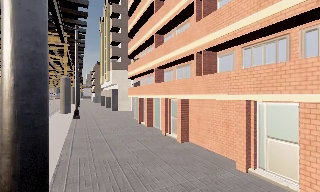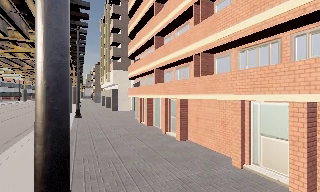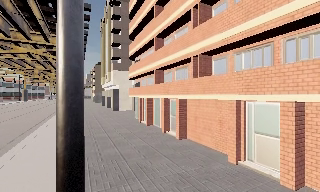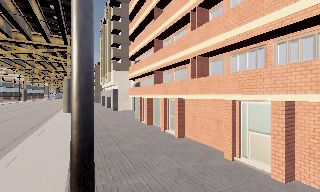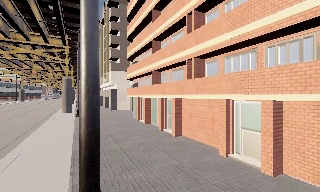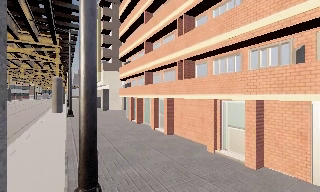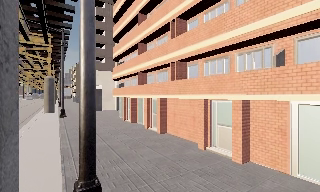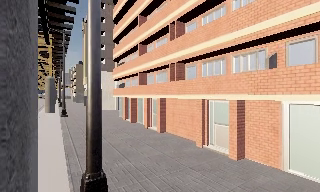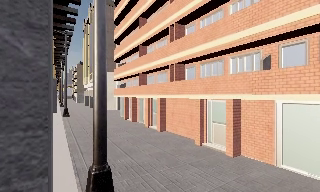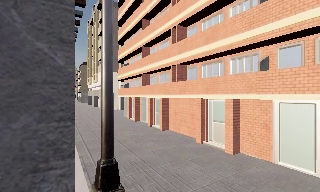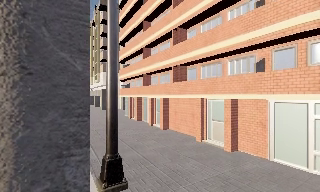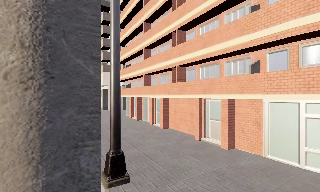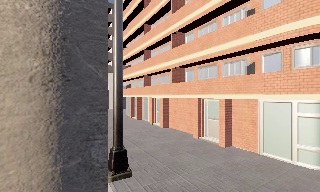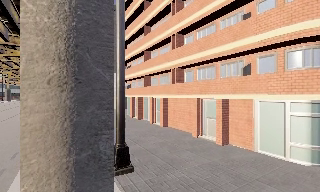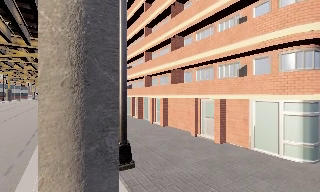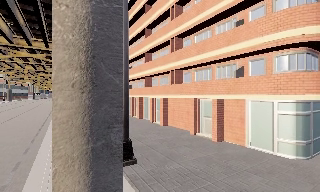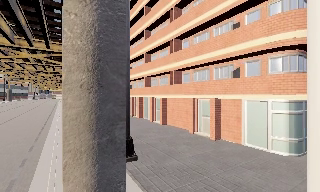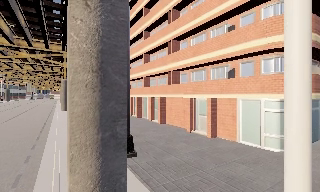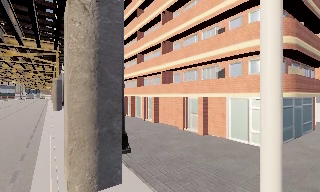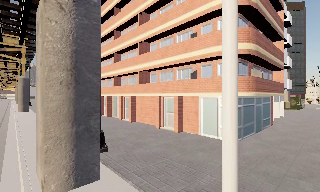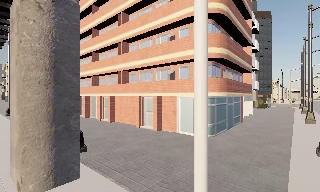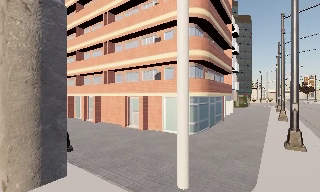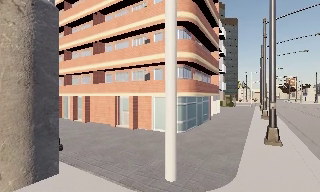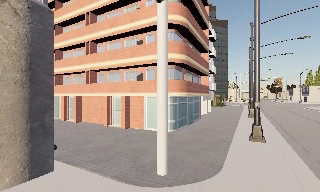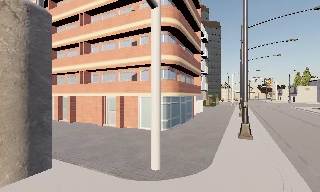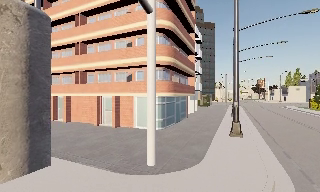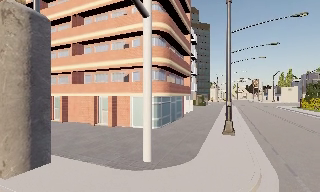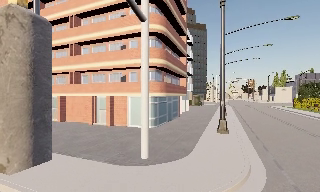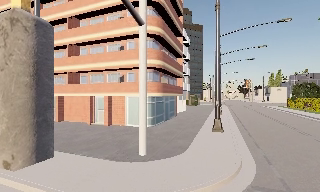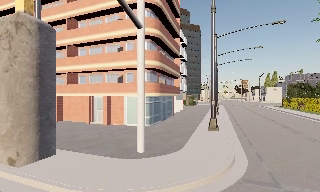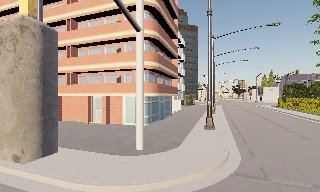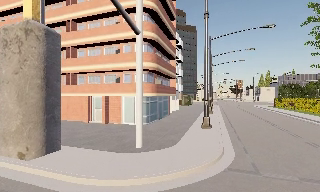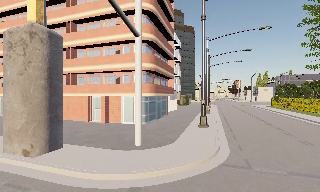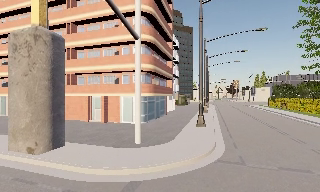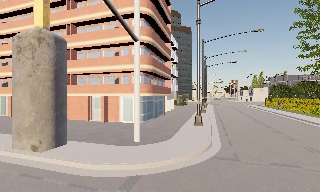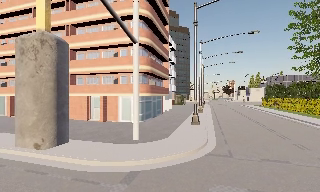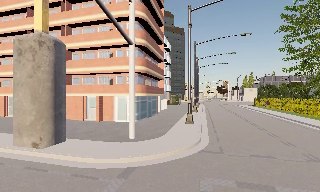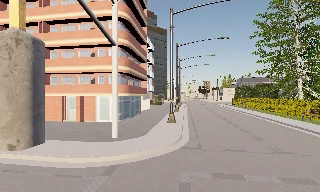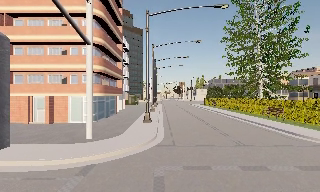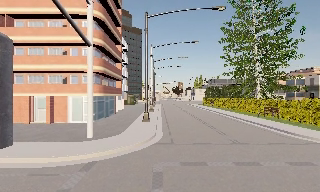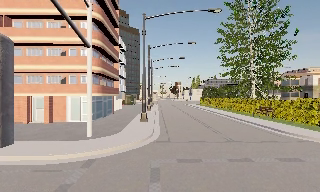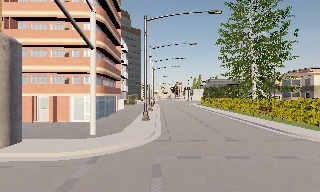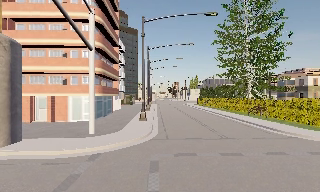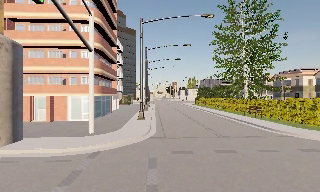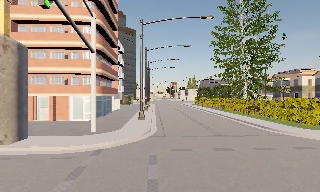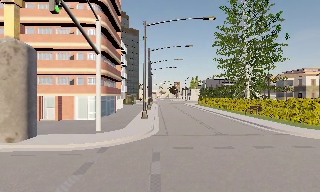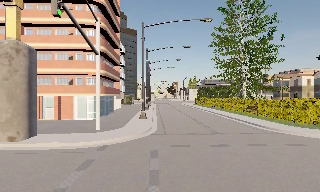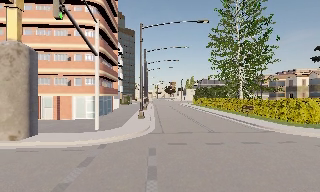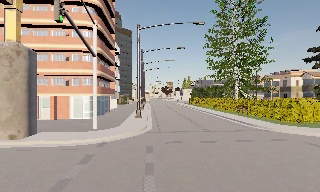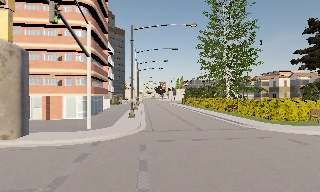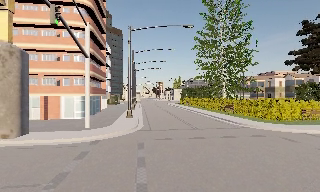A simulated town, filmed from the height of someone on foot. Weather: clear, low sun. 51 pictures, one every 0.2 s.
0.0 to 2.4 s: The camera travels backward, about 4 m, so what stands in front gets smaller.
2.4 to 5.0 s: The camera pans to its right, which is clockwise from overhead, by about 35 degrees. It travels backward, about 4.5 m.
5.0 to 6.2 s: The camera travels backward, about 2 m, so what stands in front gets smaller.
6.2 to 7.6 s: The camera pans to its right, which is clockwise from overhead, by about 20 degrees. It travels backward, about 2.5 m, so what stands in front gets smaller.
7.6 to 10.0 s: The camera travels backward, about 3.5 m, so what stands in front gets smaller.
The film runs backward here.
